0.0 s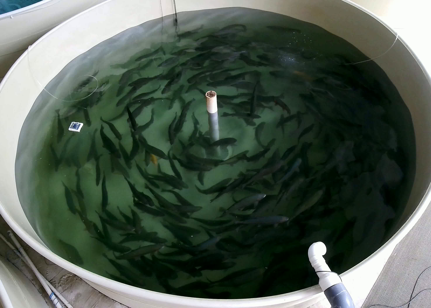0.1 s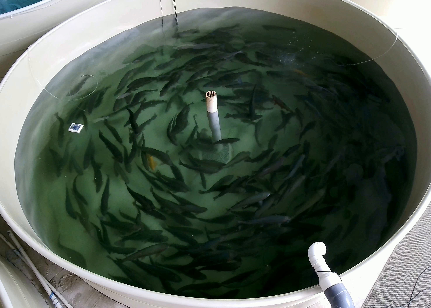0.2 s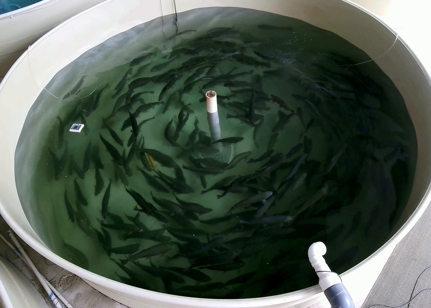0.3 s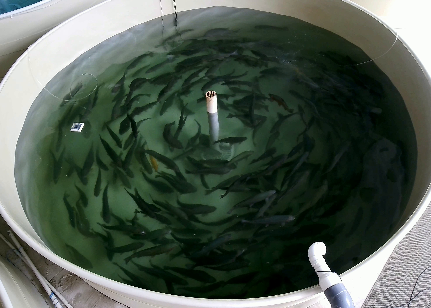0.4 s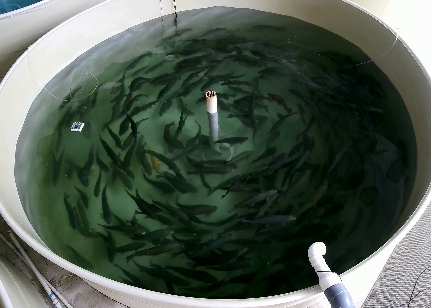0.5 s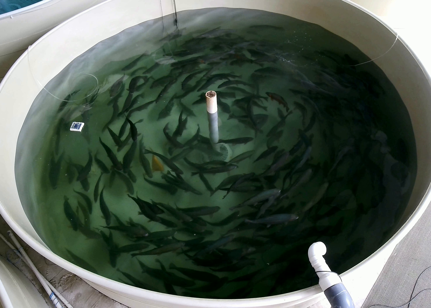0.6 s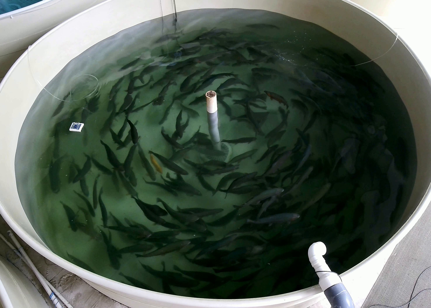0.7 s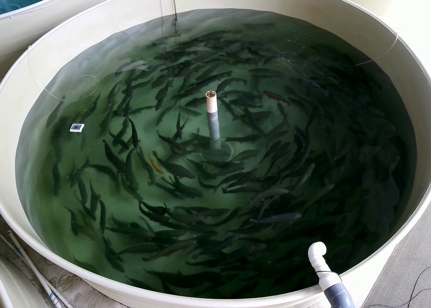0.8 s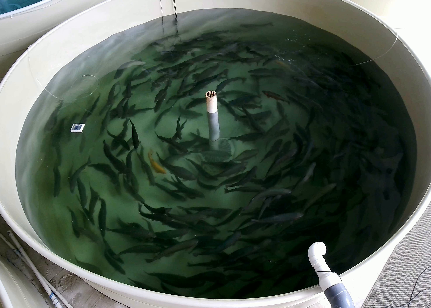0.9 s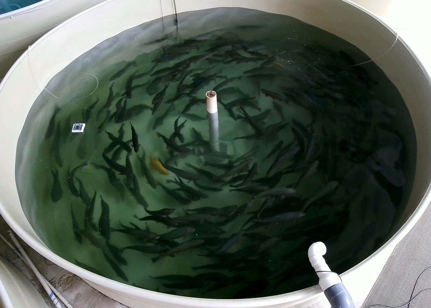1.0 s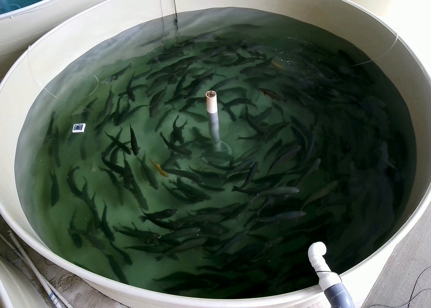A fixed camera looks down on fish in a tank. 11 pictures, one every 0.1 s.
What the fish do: Normal cruising.
